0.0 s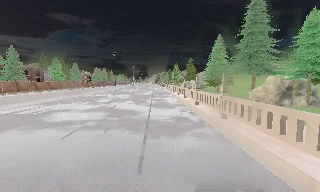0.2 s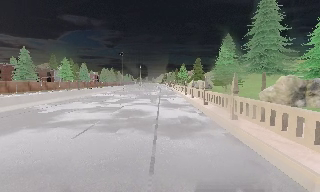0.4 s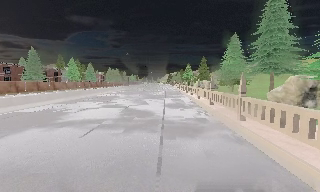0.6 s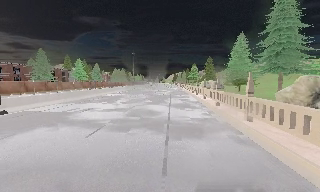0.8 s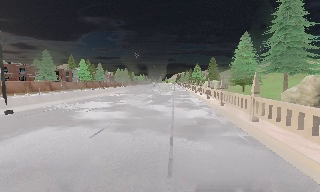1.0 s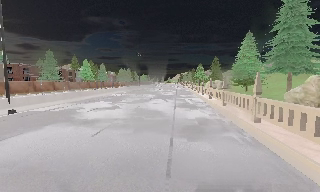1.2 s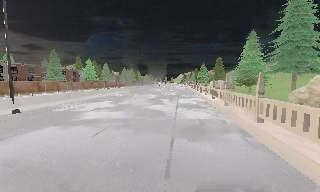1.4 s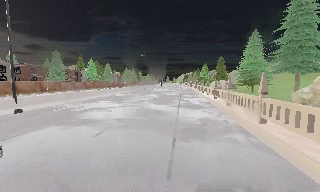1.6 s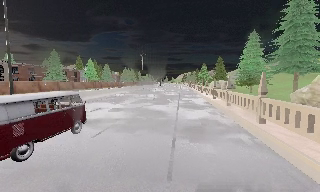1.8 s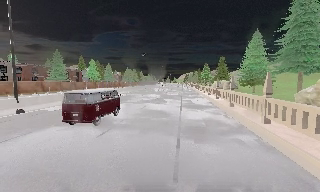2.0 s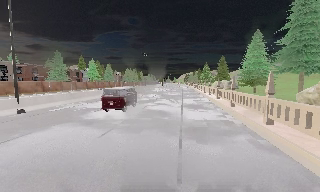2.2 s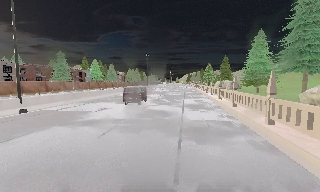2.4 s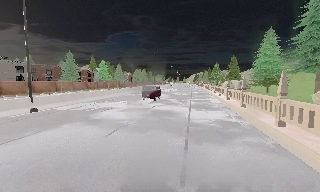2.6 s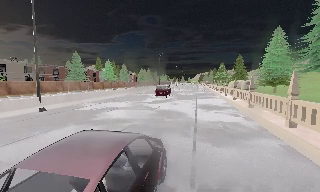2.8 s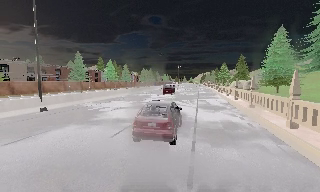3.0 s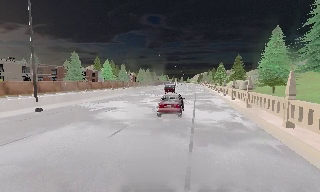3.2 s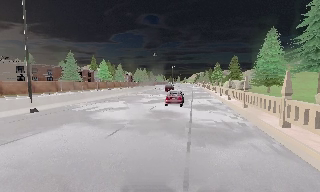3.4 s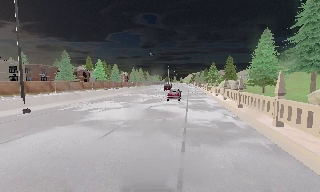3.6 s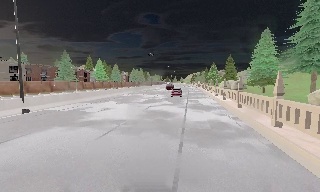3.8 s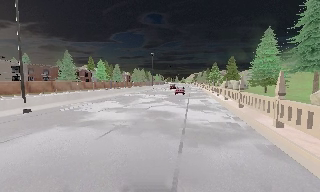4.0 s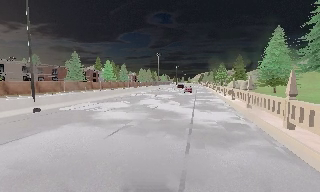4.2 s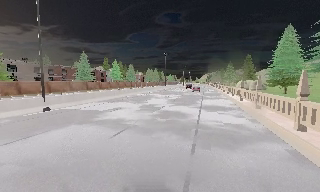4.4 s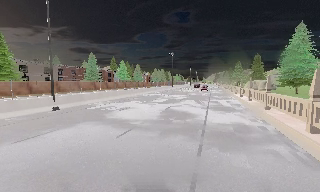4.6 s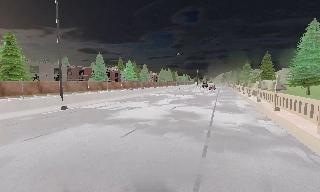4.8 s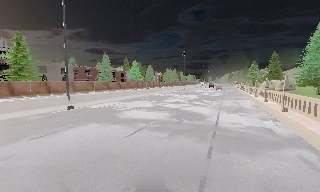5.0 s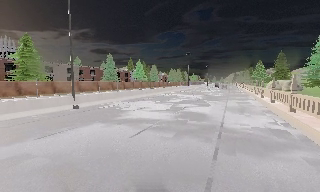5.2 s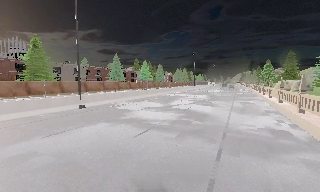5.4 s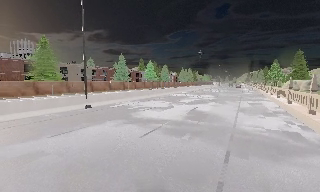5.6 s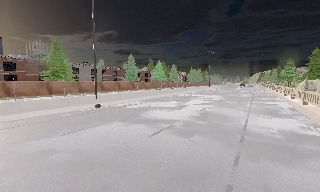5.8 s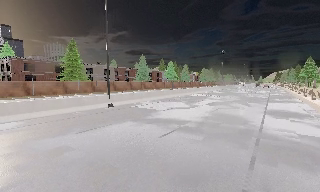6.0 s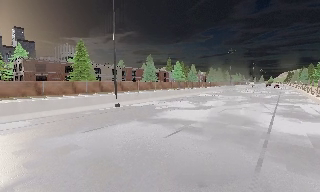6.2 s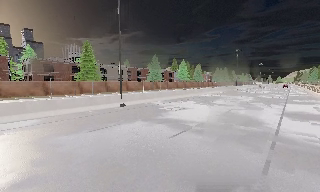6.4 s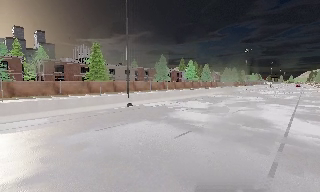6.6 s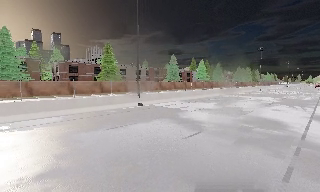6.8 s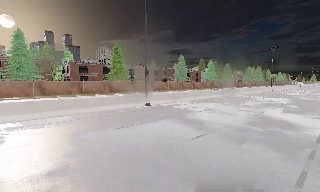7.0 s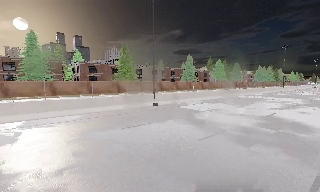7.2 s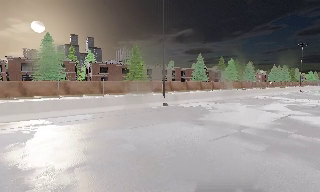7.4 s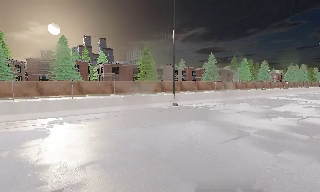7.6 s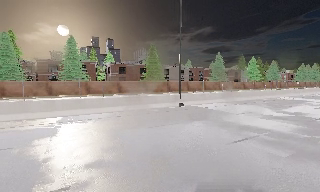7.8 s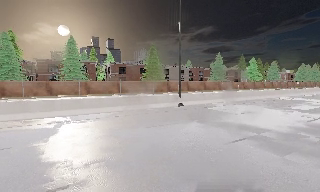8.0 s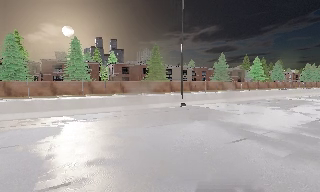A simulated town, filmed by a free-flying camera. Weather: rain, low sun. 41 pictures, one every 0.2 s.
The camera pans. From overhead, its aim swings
counterclockwise.
The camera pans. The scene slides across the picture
to the right.
0.0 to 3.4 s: The scene slides to the right, as the camera pans about 10 degrees to its left. It travels forward, about 0.5 m, so what stands in front looms larger.
3.4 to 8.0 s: The camera pans to its left, which is counterclockwise from overhead, by about 50 degrees. It travels to its right, about 1 m.
The film runs forward here.
